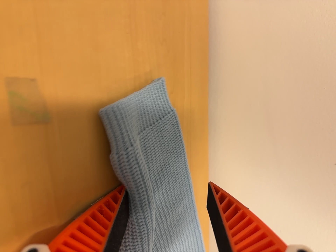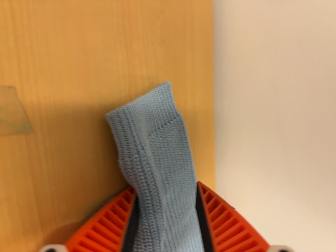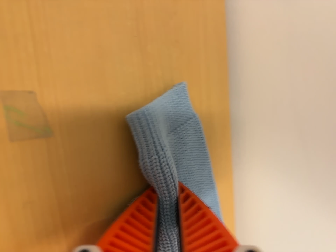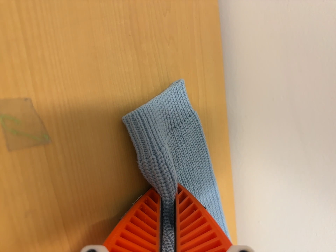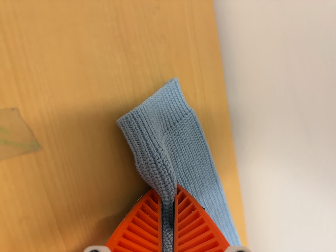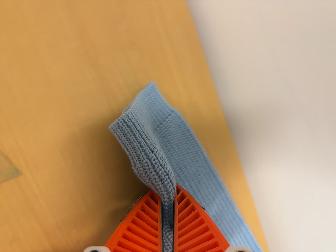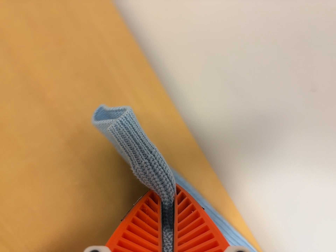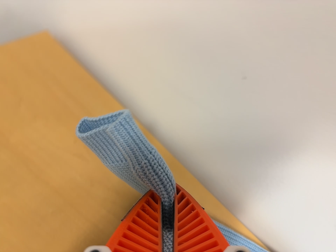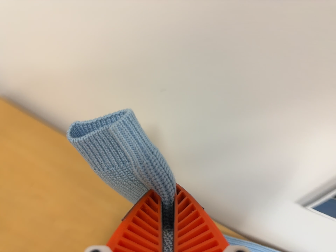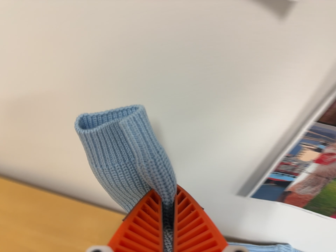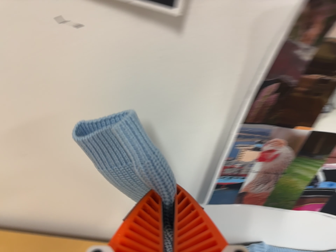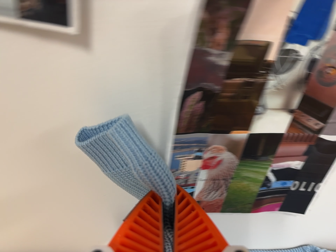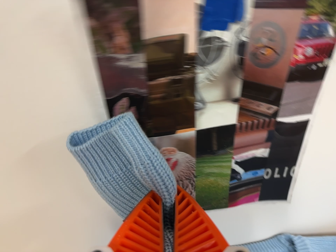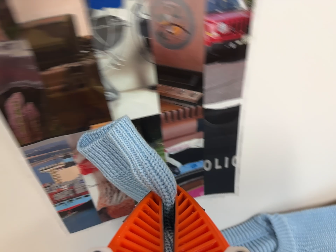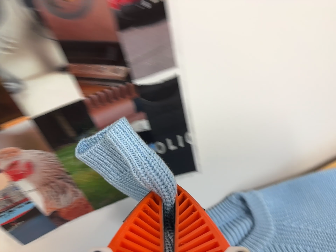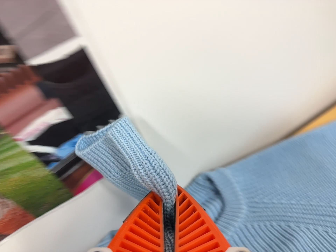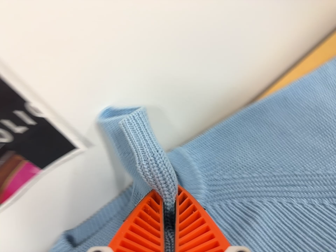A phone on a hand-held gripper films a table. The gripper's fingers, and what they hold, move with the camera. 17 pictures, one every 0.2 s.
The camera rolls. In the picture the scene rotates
counterclockwise.
0.0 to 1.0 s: The camera pans to its left by about 10 degrees. It travels to its right, about 6 cm. It rolls about its line of sight by about 15 degrees, and the scene rotates counterclockwise.
1.0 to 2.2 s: The camera travels to its right, about 38 cm, so close, fixed things drift to the left. Its aim tips toward the top of its view by about 15 degrees, and the scene shifts downward. It rolls about its line of sight by about 70 degrees, and the scene rotates counterclockwise.
2.2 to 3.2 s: The camera travels to its right and forward, about 30 cm, so close, fixed things drift to the left. Its aim tips toward the bottom of its view by about 15 degrees, and the scene shifts upward. It rolls about its line of sight by about 40 degrees, and the scene rotates counterclockwise.
The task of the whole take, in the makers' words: left arm across.
The film runs forward here.
